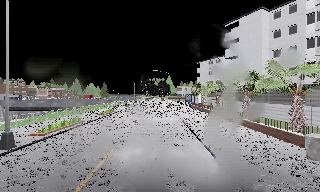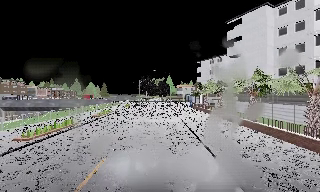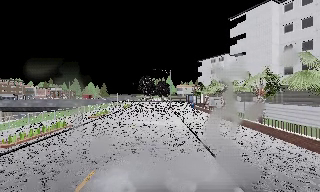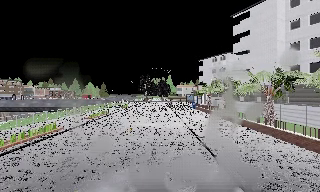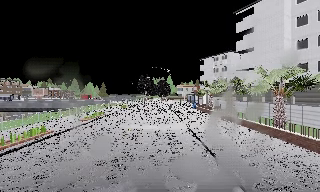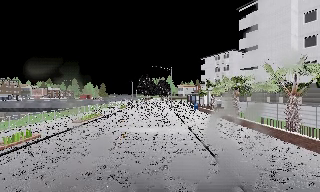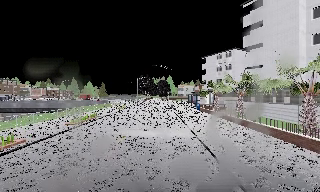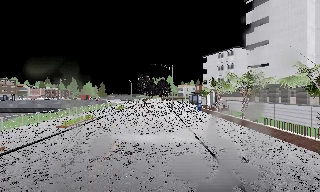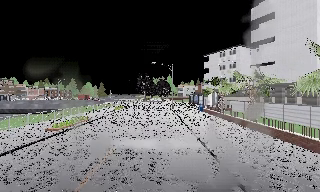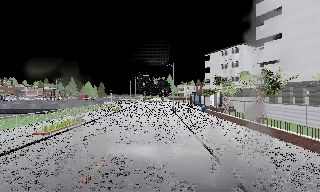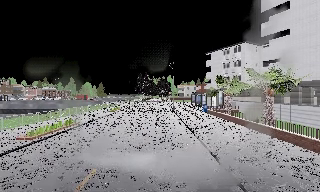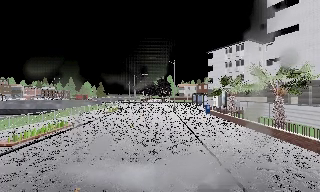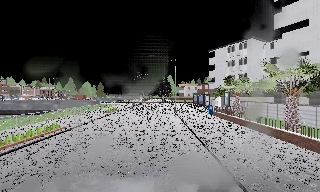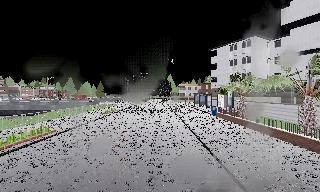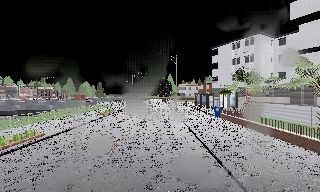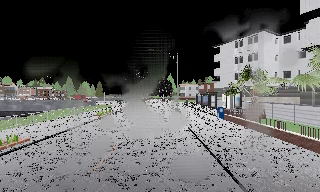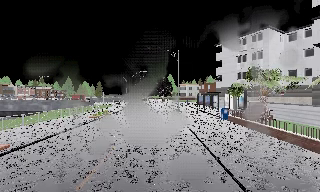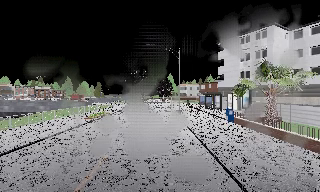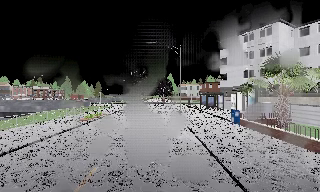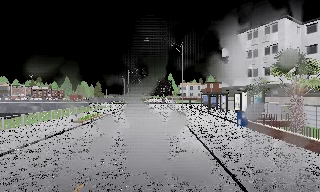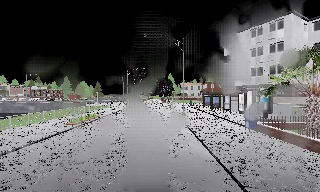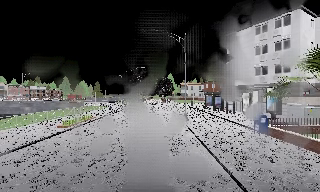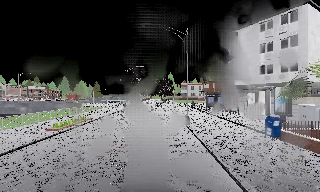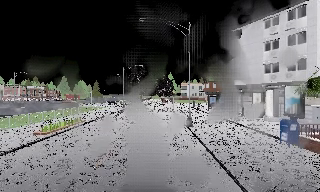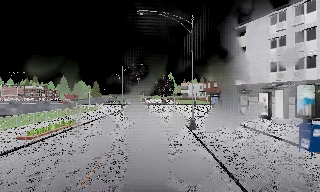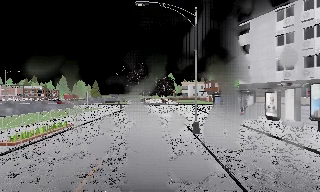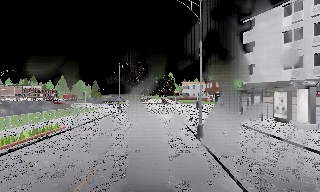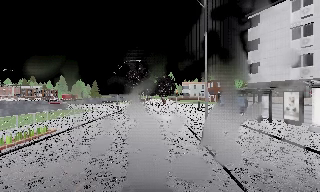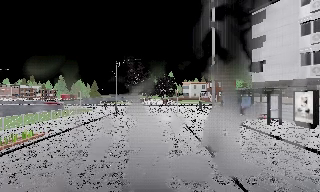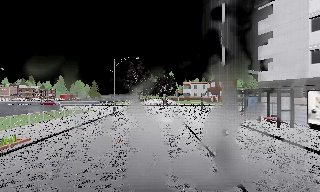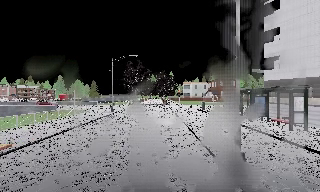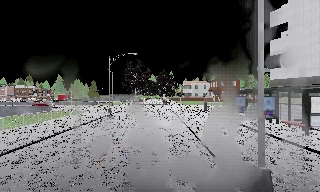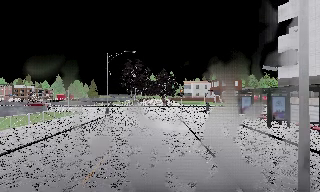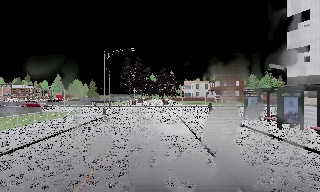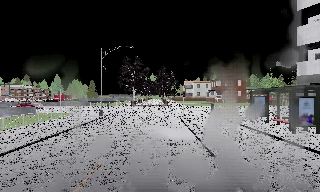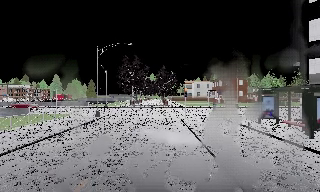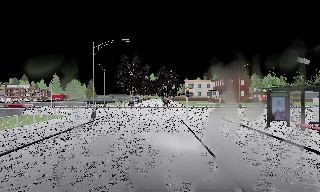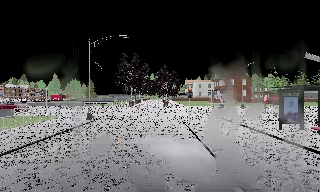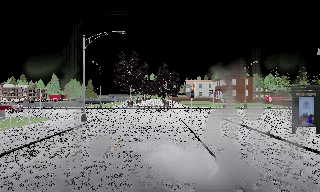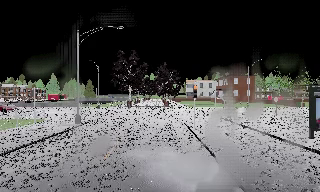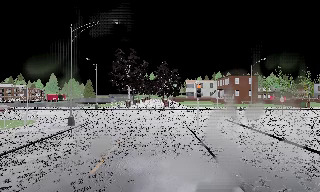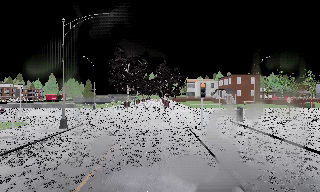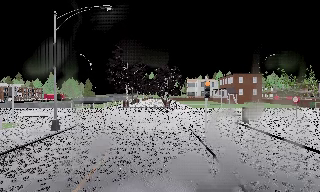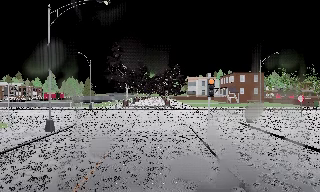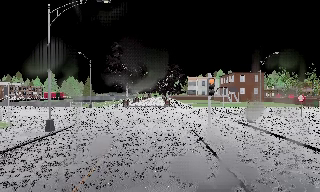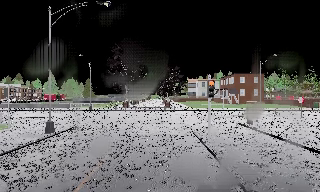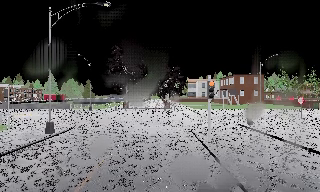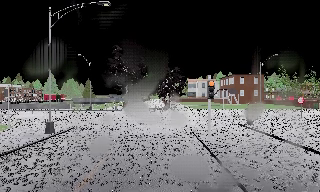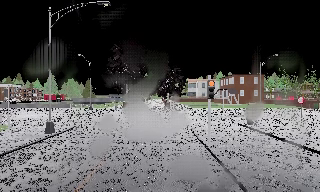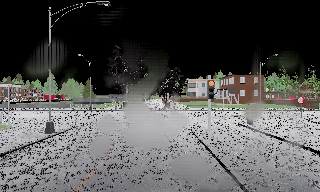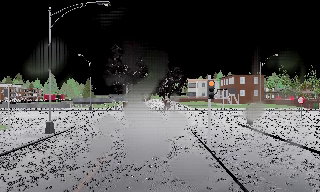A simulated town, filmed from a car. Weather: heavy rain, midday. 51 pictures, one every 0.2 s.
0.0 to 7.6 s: The camera travels forward, about 40 m, so what stands in front looms larger.
7.6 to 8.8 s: The camera travels forward, about 4.5 m, so what stands in front looms larger. It loses speed.
8.8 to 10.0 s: The camera keeps its place and its aim.
The film runs forward here.
